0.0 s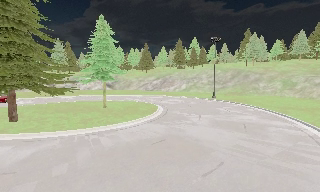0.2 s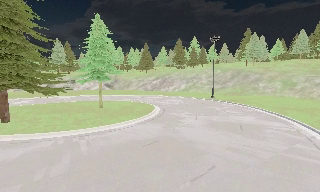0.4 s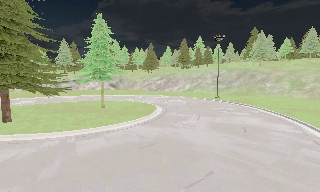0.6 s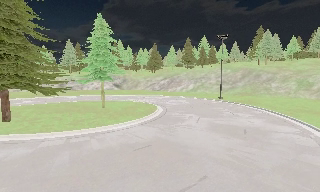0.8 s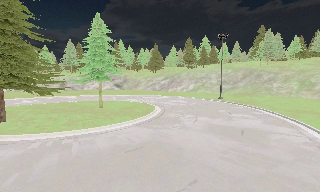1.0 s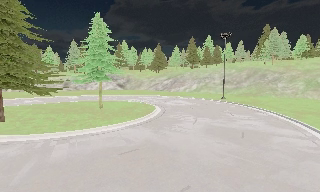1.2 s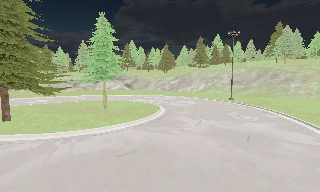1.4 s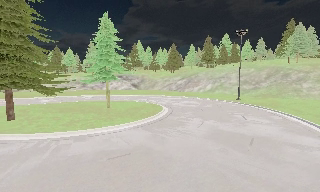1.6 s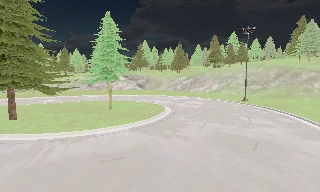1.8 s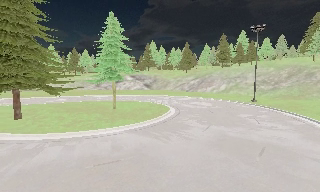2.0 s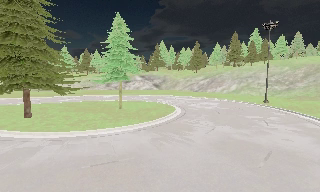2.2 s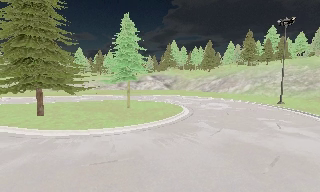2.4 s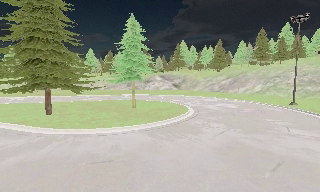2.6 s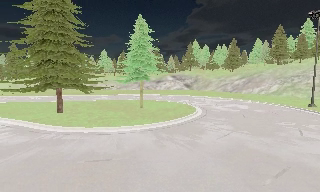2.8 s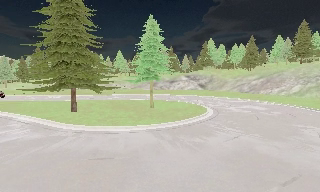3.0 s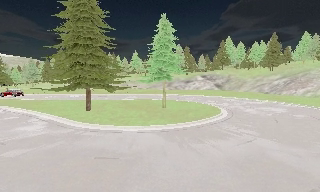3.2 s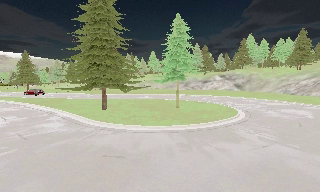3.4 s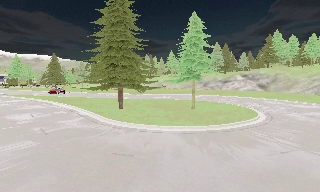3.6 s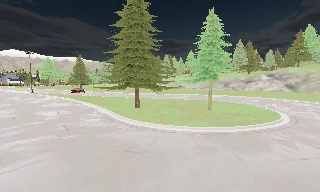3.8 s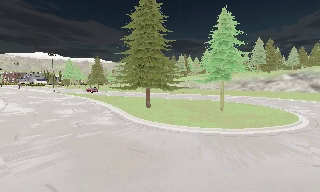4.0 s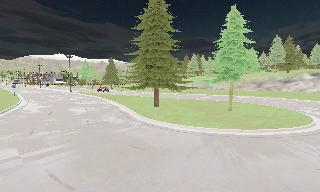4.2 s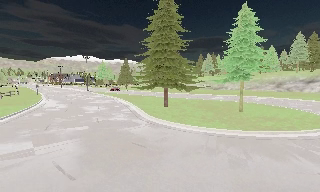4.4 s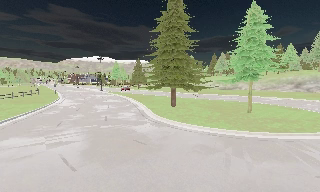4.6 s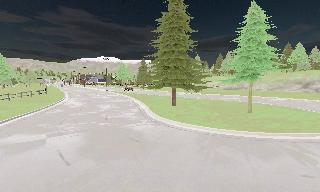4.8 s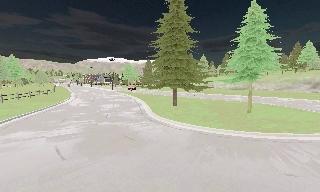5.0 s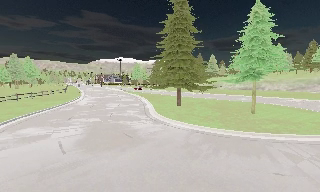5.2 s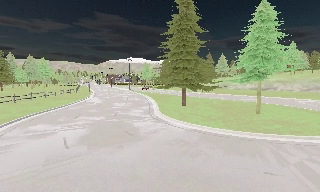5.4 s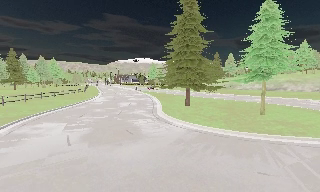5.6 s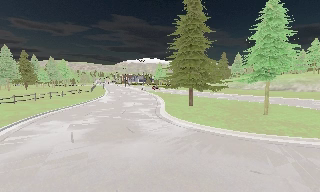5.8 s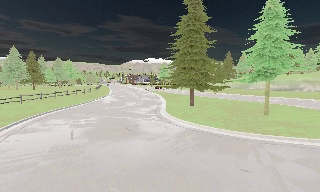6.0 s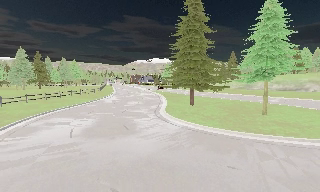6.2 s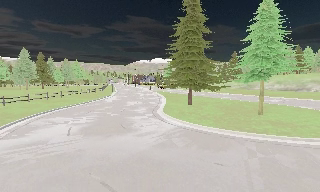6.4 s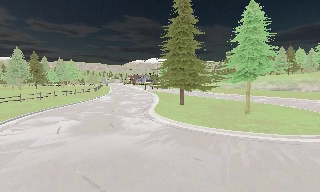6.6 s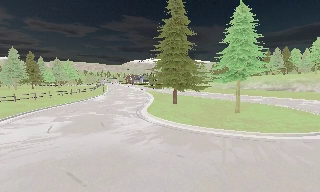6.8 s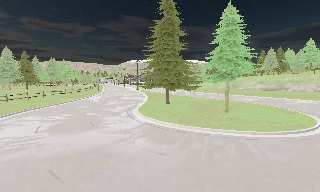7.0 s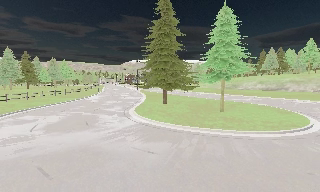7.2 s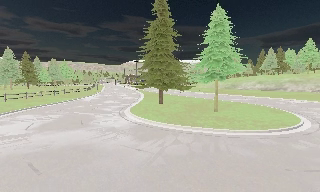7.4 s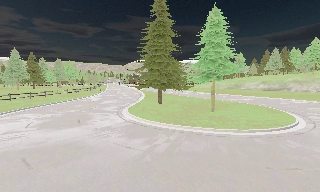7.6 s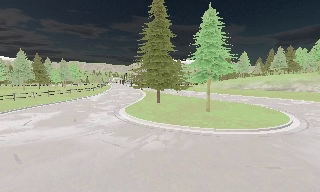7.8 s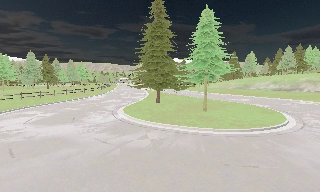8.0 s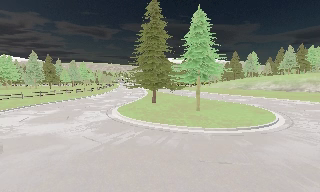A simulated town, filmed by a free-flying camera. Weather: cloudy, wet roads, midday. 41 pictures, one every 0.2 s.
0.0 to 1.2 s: The camera travels to its right and forward, about 3 m.
1.2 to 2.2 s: The camera pans to its left, which is counterclockwise from overhead, by about 15 degrees. It travels to its right and forward, about 3 m.
2.2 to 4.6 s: The camera pans to its left, which is counterclockwise from overhead, by about 60 degrees. It travels to its right, about 7 m.
4.6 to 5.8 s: The camera pans to its left, which is counterclockwise from overhead, by about 15 degrees. It travels to its right and backward, about 4 m.
5.8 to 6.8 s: The camera travels to its right and backward, about 3.5 m, so close, fixed things drift to the left.
6.8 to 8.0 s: The camera travels to its right, about 5 m, so close, fixed things drift to the left. It gains speed.
The film runs forward here.
